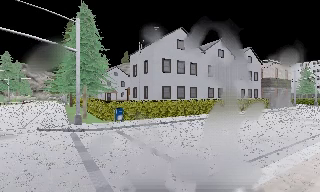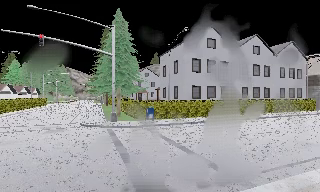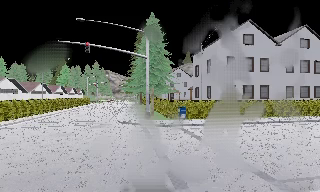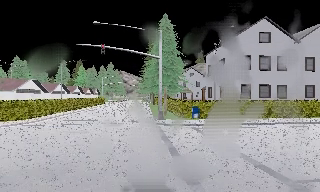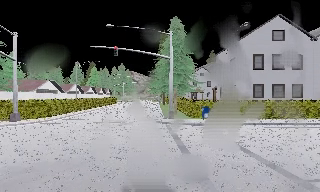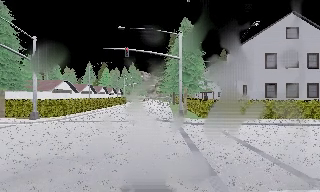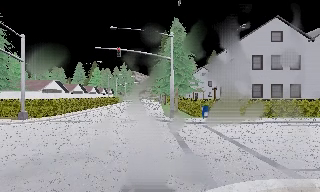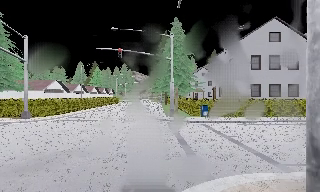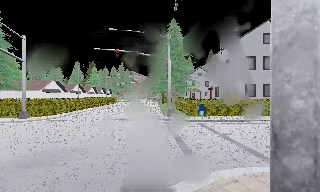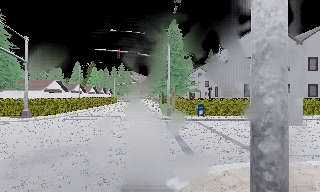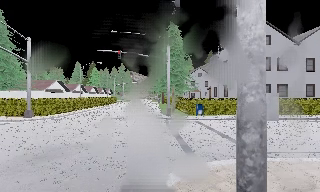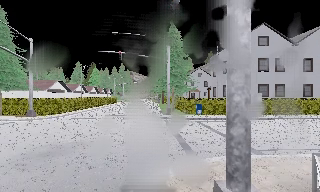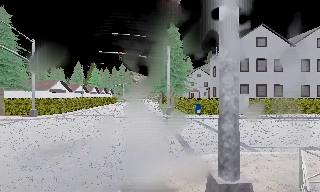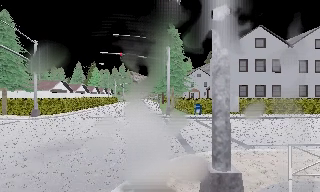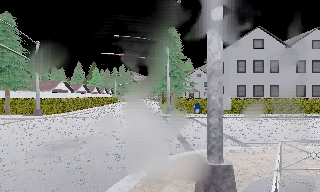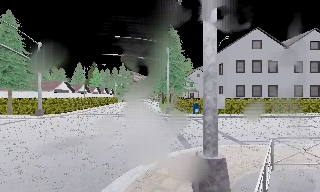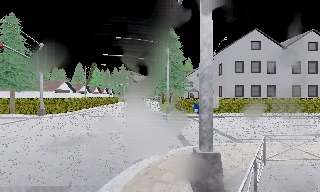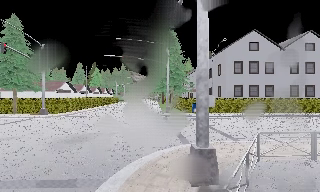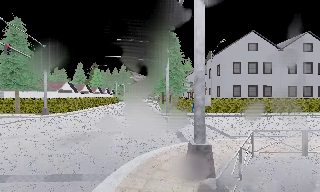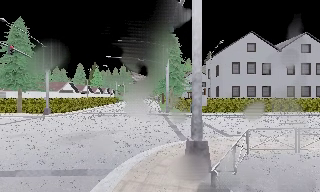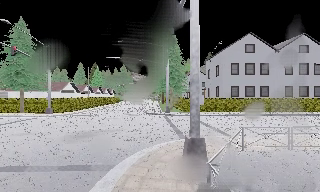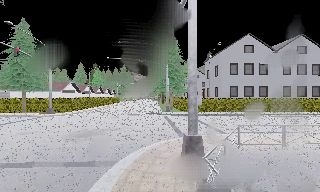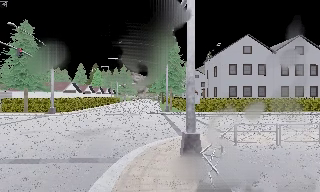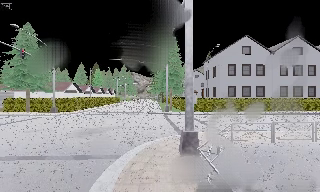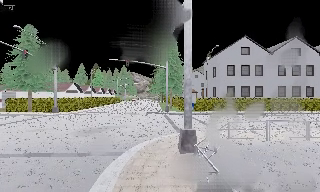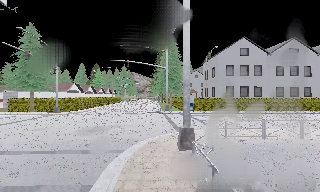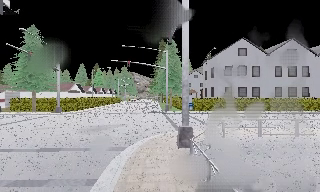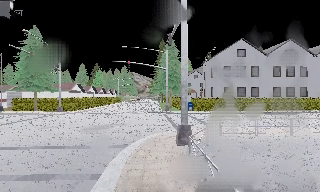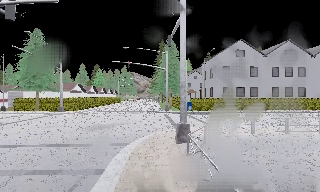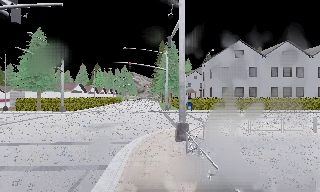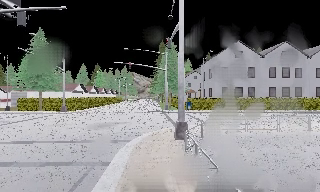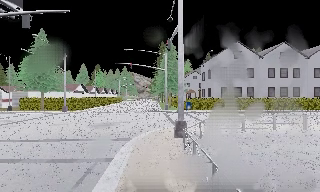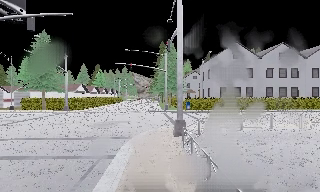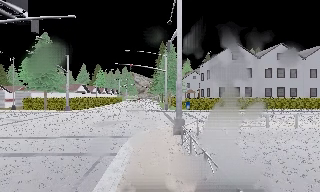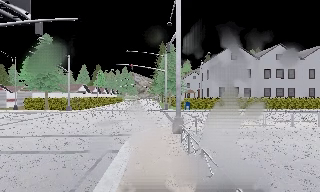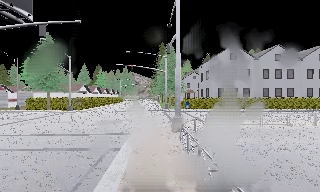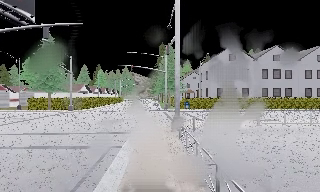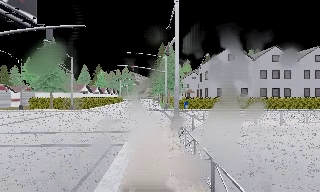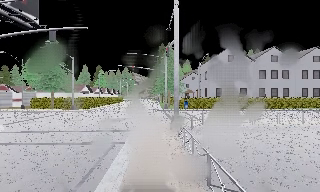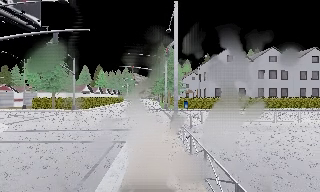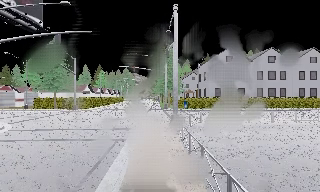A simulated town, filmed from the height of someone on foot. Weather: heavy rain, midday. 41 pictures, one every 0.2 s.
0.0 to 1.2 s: The scene slides to the right, as the camera pans about 30 degrees to its left. It travels backward, about 1.5 m.
1.2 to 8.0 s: The camera travels backward, about 10 m, so what stands in front gets smaller.
The film runs backward here.
